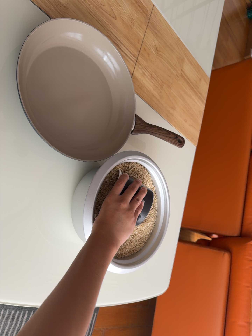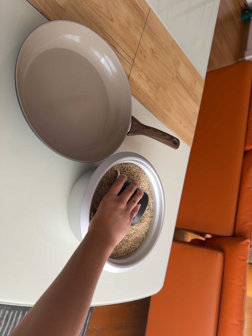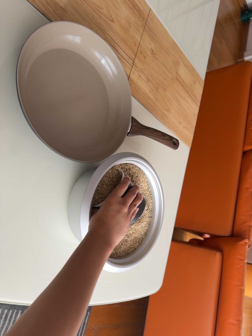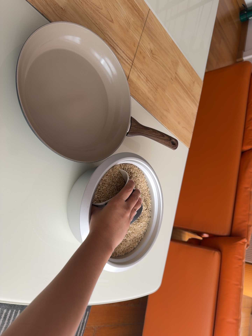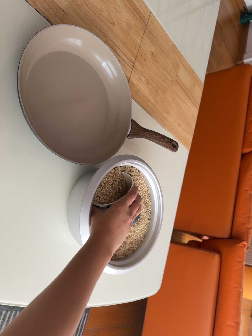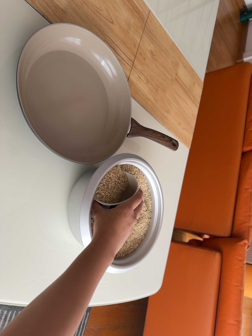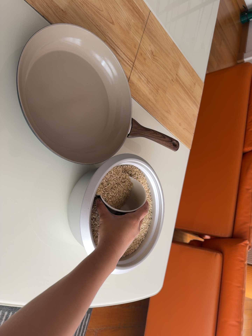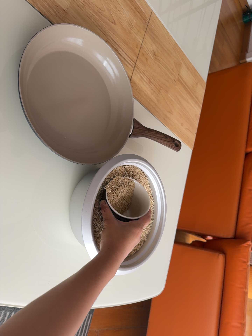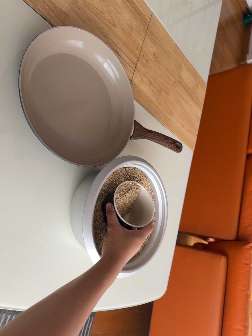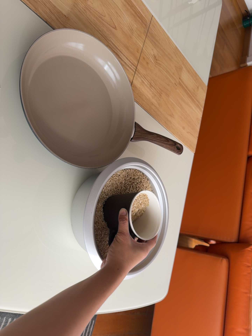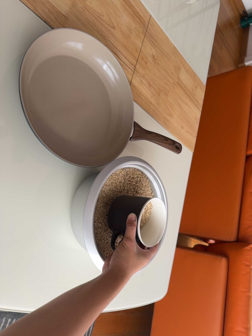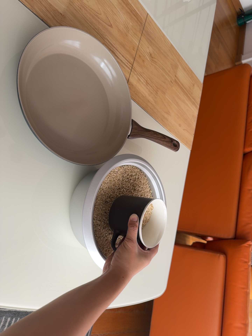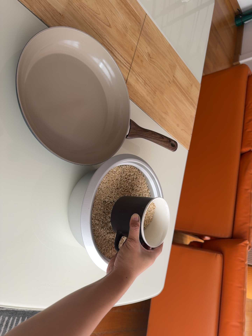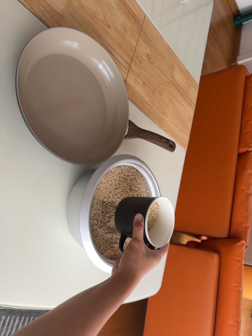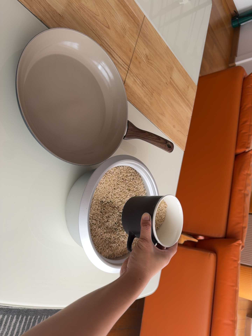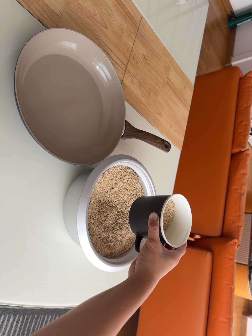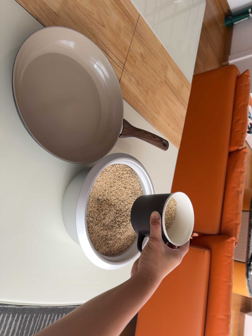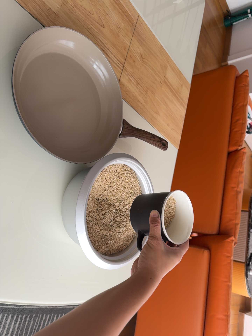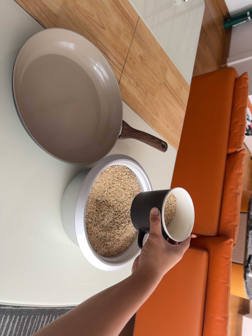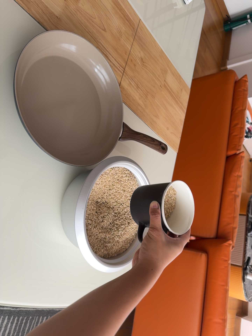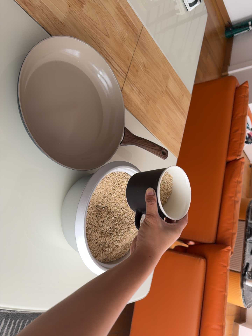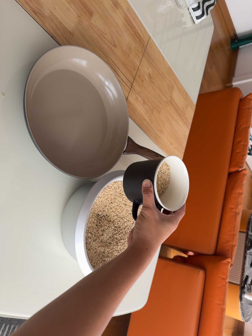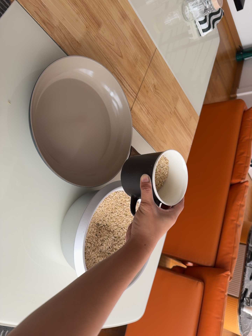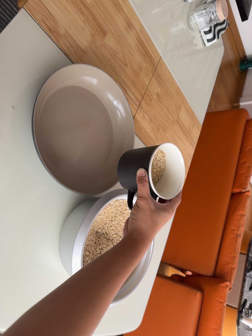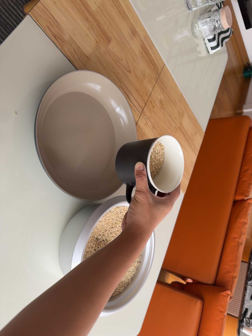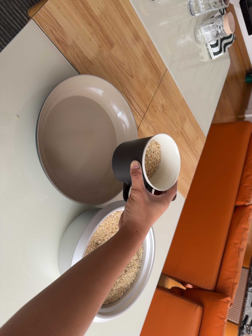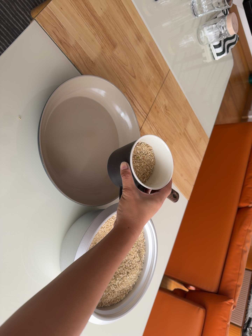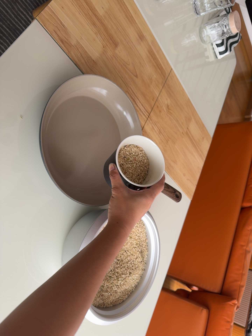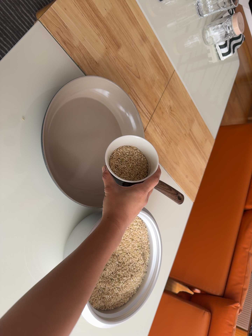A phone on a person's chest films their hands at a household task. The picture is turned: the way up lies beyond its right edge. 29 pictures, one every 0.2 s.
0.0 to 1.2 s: The camera shifts only a little, or ends up much as it began.
1.2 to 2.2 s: The camera keeps its place and its aim.
2.2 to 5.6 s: The camera rolls about its line of sight by about 10 degrees, and the scene rotates clockwise.
The film runs forward here.
